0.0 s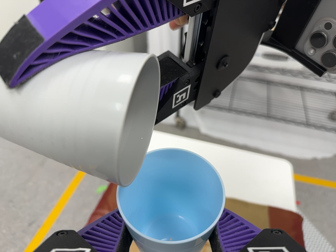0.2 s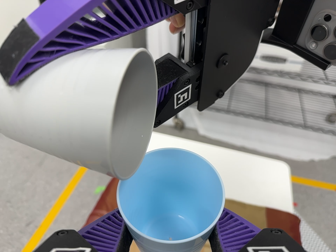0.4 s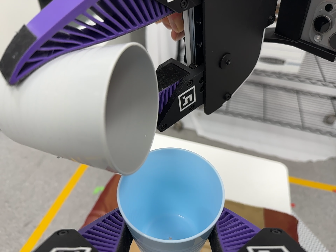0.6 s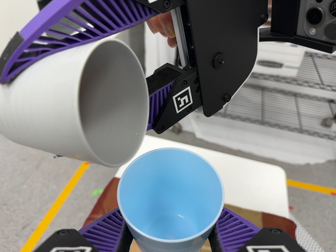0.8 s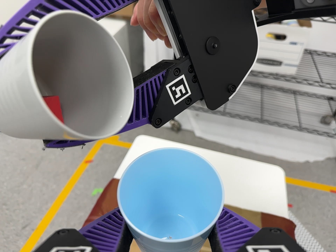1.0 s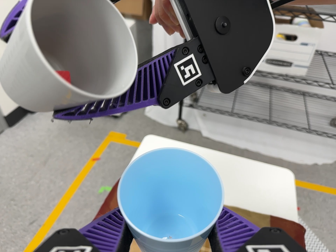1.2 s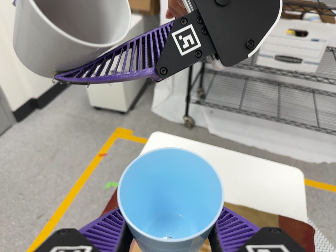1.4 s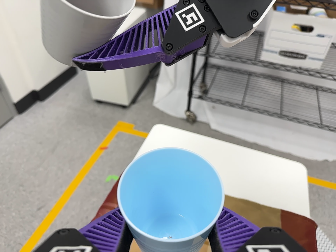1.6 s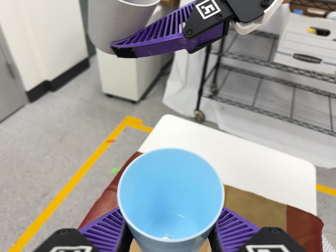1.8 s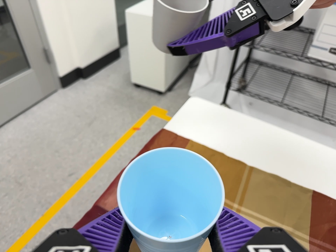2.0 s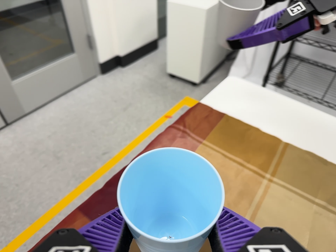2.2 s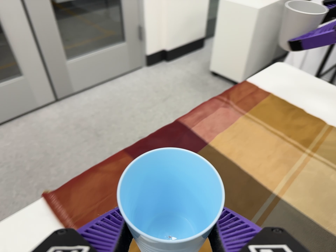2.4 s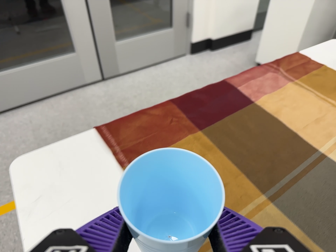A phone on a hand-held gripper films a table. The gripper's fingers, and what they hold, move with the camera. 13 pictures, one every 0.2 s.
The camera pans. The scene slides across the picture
to the right.
The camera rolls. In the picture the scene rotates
clockwise.
0.0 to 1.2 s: The camera shifts only a little, or ends up much as it began.
1.2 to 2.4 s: The camera pans to its left by about 30 degrees. It travels toward the bottom of its view, about 32 cm, so close, fixed things drift upward. It rolls about its line of sight by about 25 degrees, and the scene rotates clockwise.
The film runs backward here.
